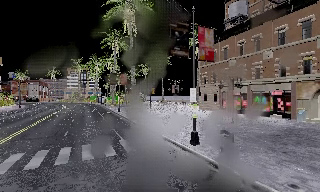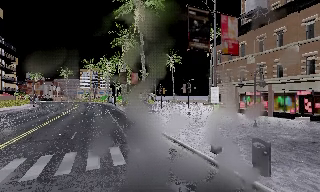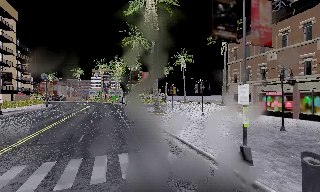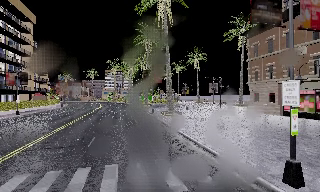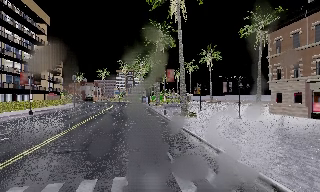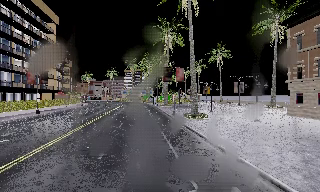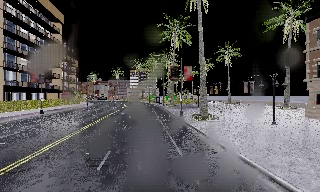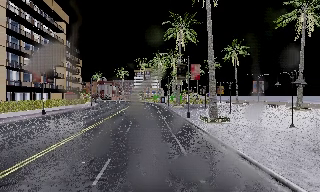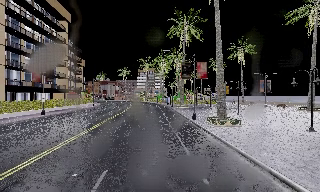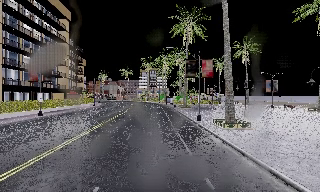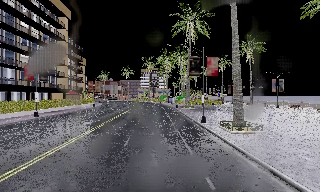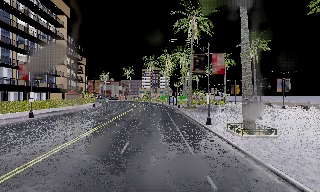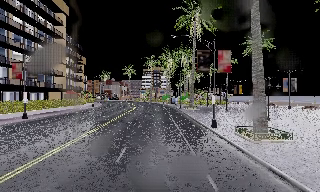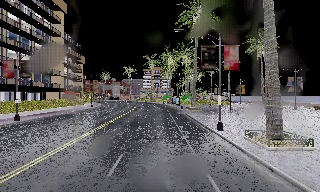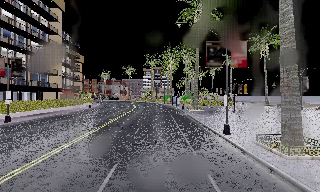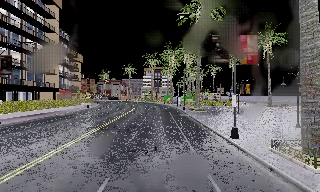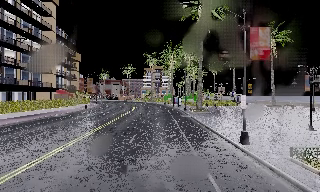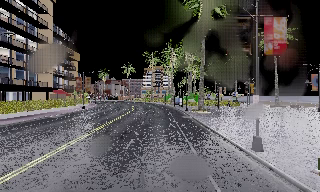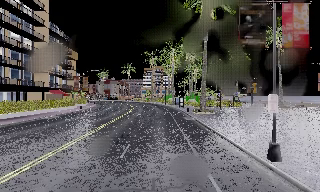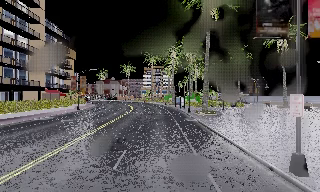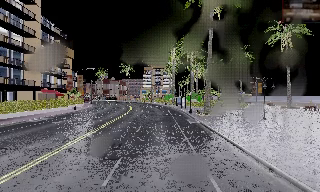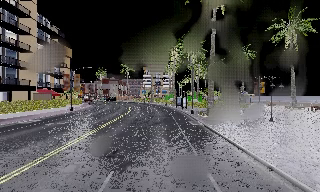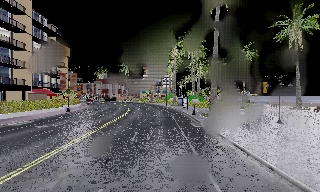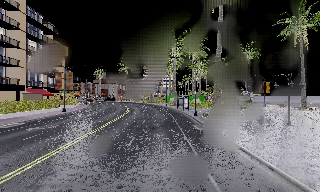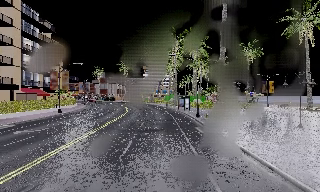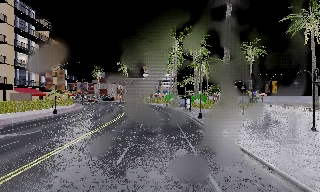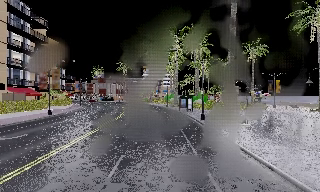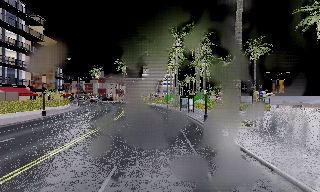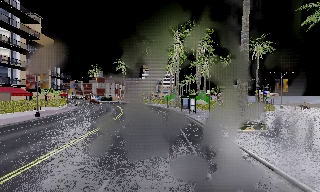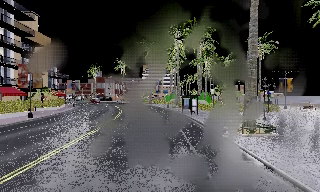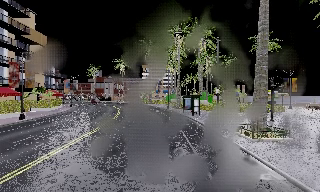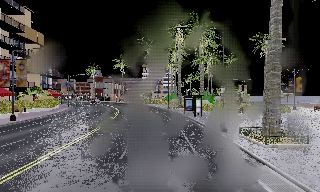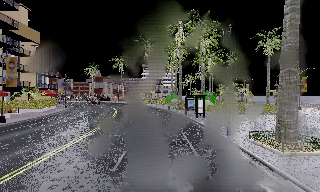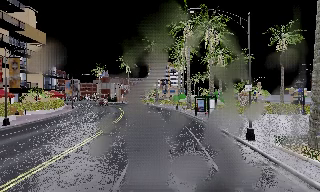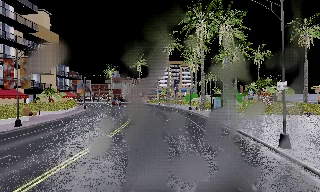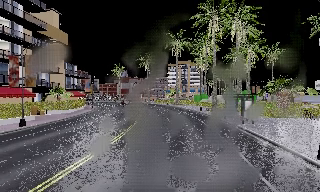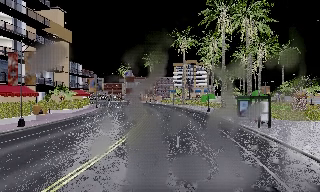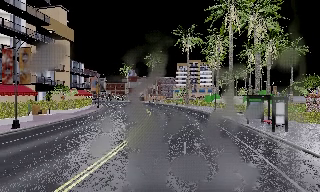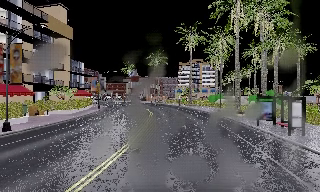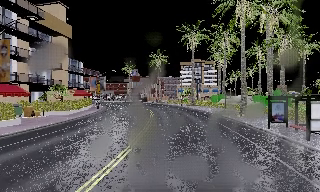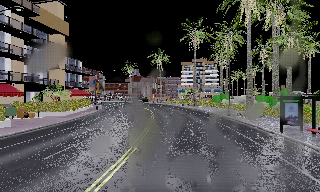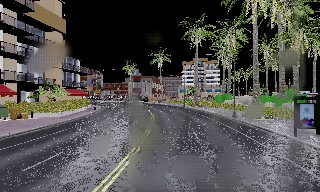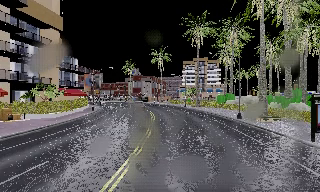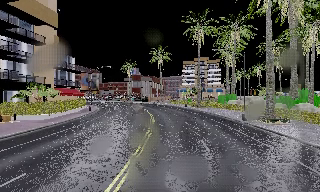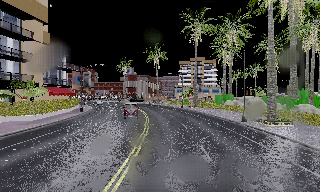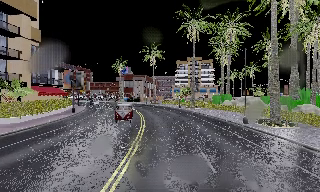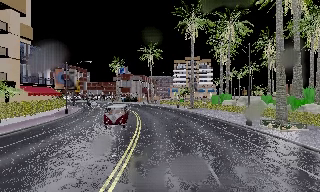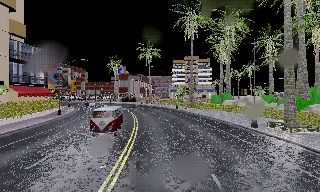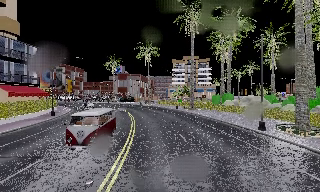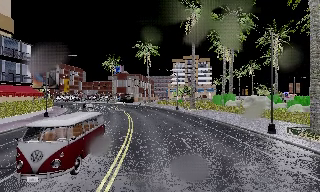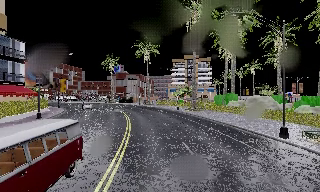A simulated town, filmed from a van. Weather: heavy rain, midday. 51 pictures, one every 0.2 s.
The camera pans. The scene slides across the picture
to the right.
The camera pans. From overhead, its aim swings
counterclockwise.
0.0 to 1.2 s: The camera swings to its left by about 20 degrees, and the scene slides to the right. It travels forward, about 7 m, so what stands in front looms larger.
1.2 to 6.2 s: The camera travels forward, about 30 m, so what stands in front looms larger.
6.2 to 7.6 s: The scene slides to the right, as the camera pans about 15 degrees to its left. It travels forward, about 8 m, so what stands in front looms larger.
7.6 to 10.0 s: The camera travels forward, about 14 m, so what stands in front looms larger.
The film runs forward here.
